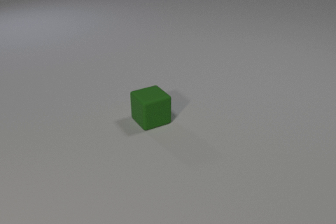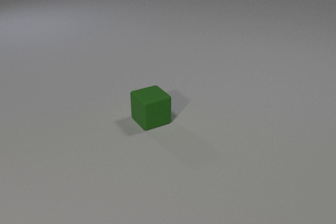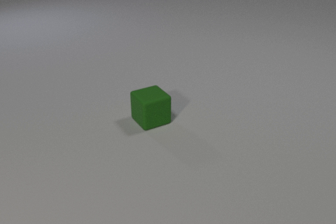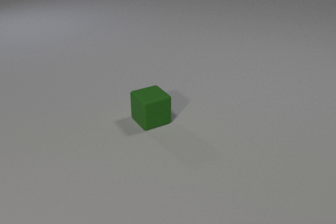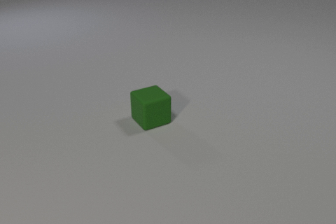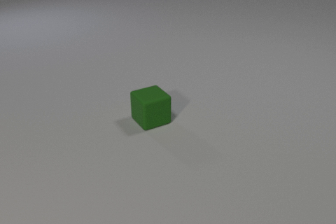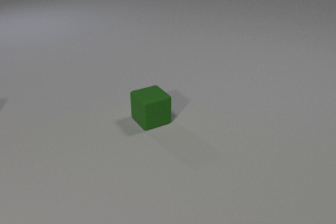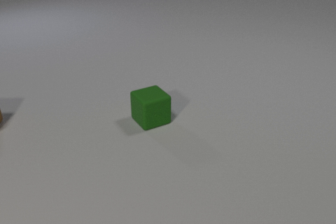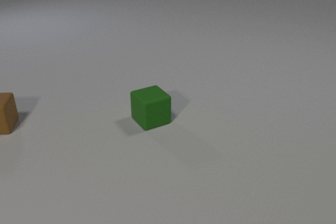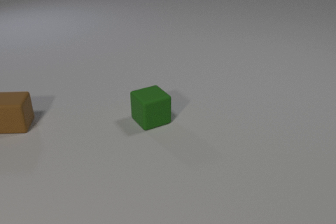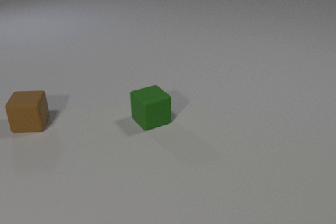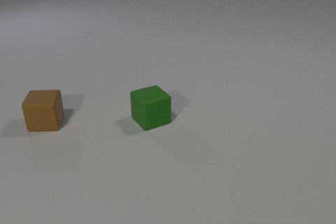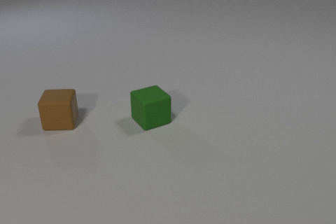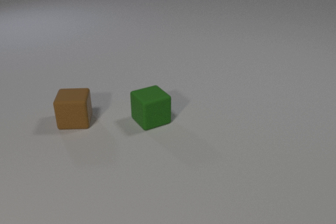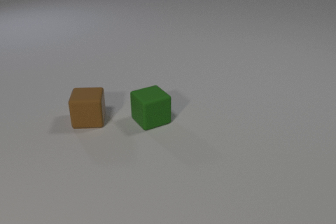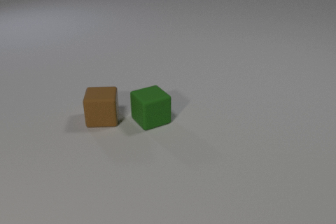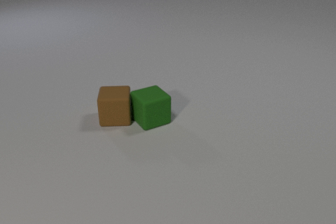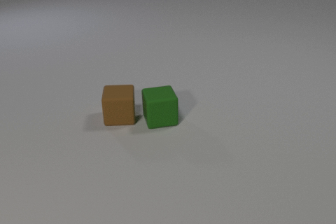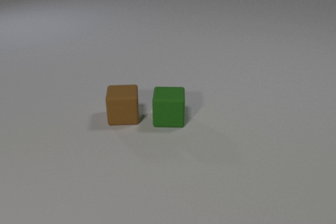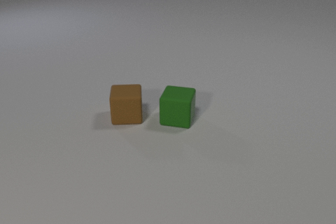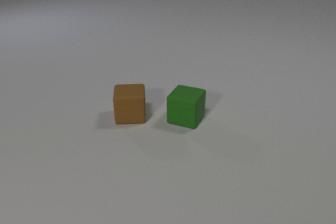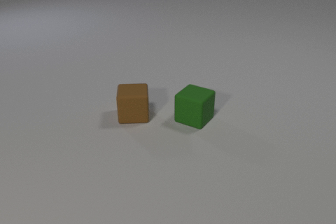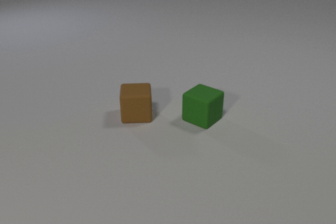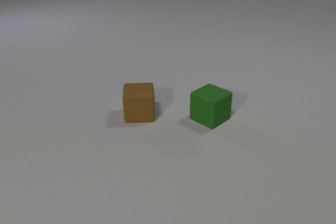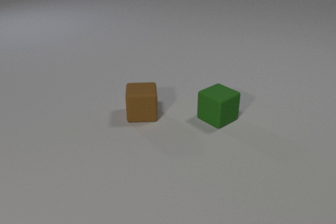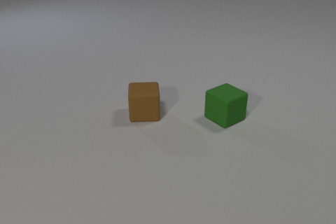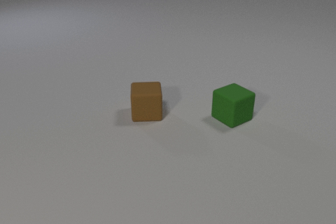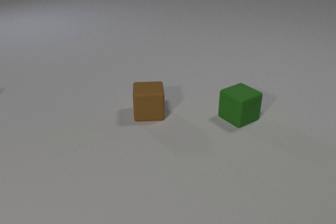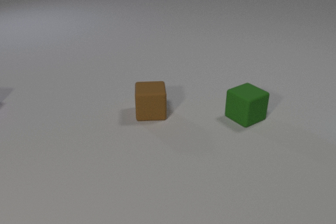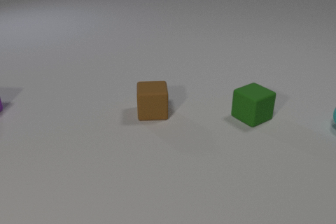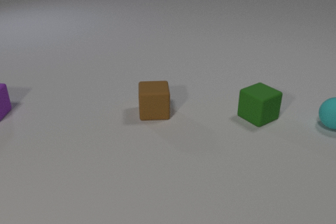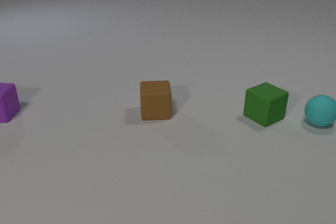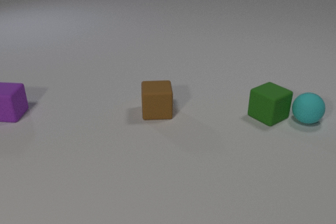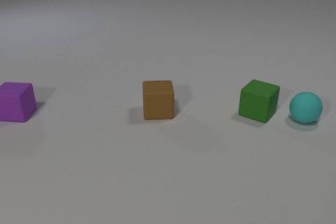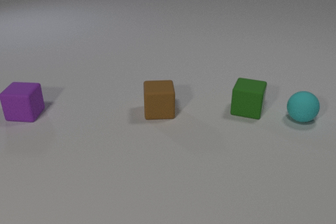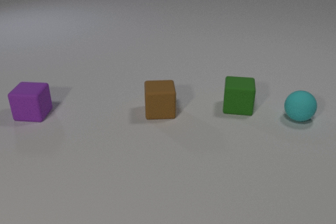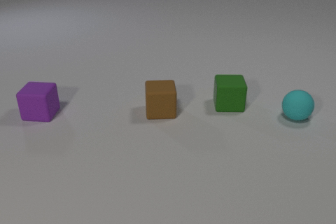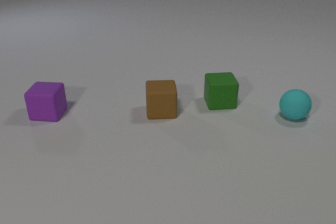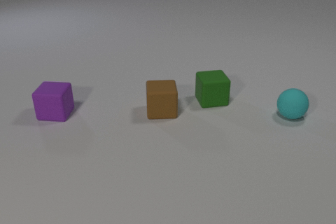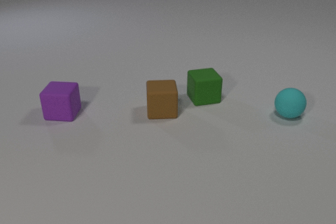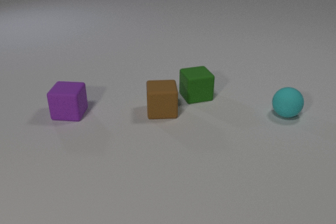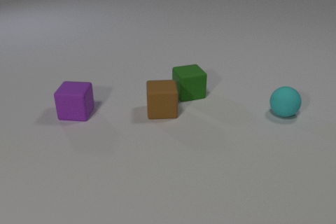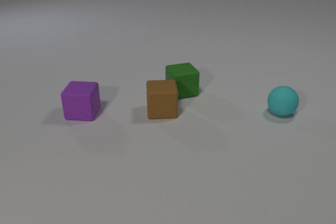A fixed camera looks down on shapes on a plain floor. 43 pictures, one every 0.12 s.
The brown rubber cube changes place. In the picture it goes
to the right.
0.00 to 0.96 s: The brown rubber cube comes in at the left edge, slides to the right.
0.96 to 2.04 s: The brown rubber cube slides to the right. The green rubber cube slides to the right. The brown rubber cube and the green rubber cube collide.
2.04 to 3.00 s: The brown rubber cube slides to the right. The green rubber cube slides to the right, spins clockwise seen from above by about 60 degrees, its near face sliding to the left.
3.00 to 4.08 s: The brown rubber cube slides to the right. The green rubber cube slides to the right and away from the camera, spins so that its near face slides to the right, counterclockwise seen from above. The purple rubber cube comes in at the left edge, slides to the right. The cyan rubber sphere comes in at the right edge, rolls to the left. The green rubber cube and the cyan rubber sphere collide.
4.08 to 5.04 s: The green rubber cube slides to the left and away from the camera, spins counterclockwise seen from above by about 45 degrees, its near face sliding to the right. The purple rubber cube slides to the right. The cyan rubber sphere rolls to the left.
How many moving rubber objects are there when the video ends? 3.
How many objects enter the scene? 3.
Are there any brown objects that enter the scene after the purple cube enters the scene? no.
